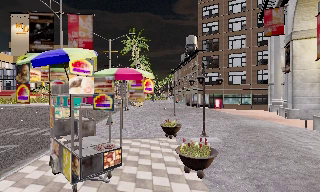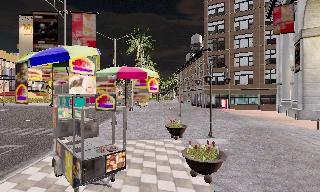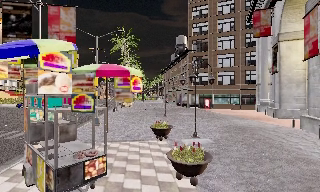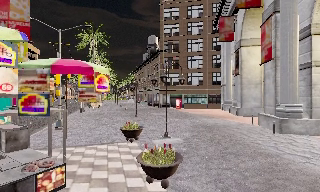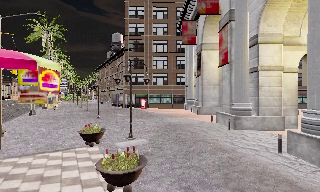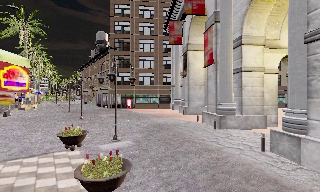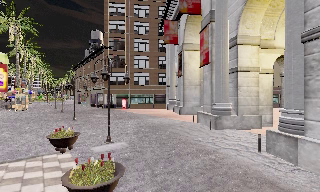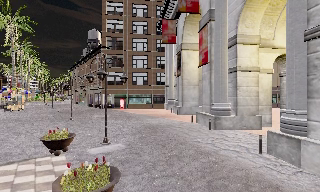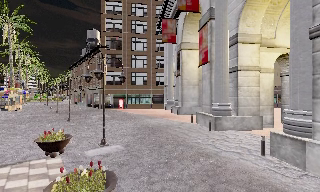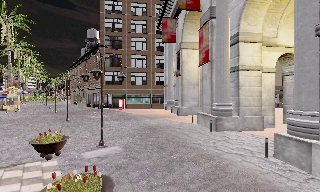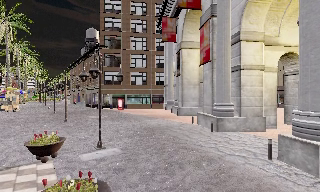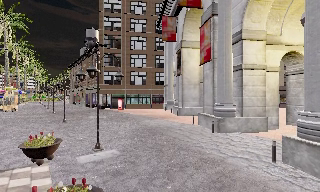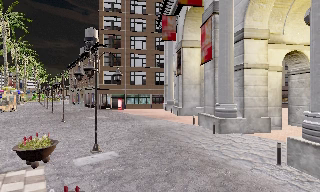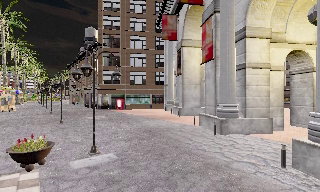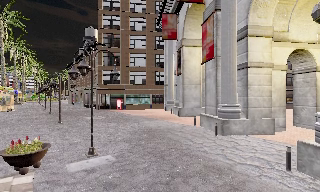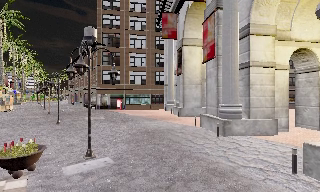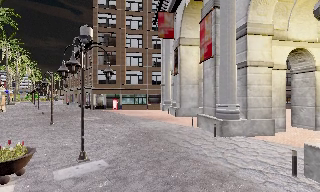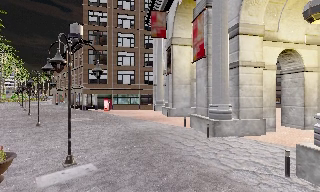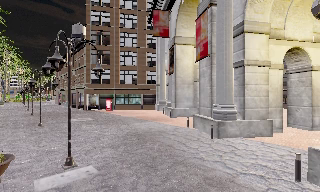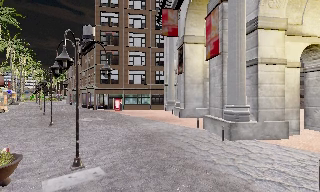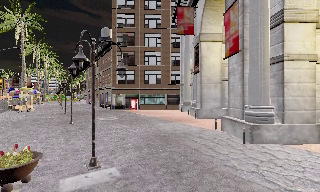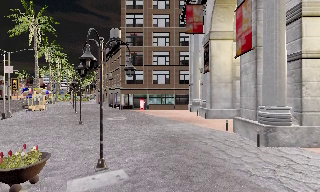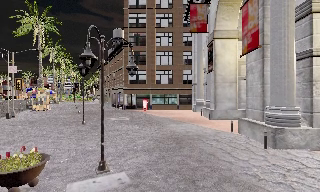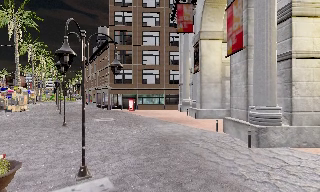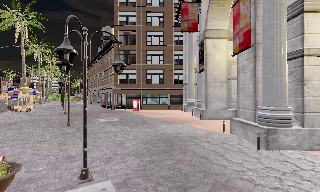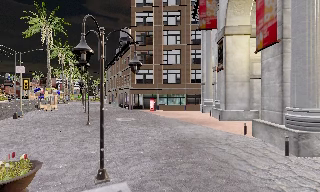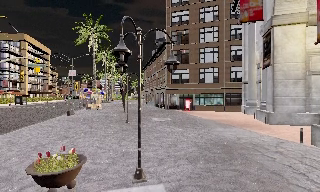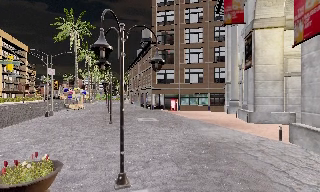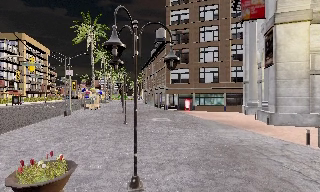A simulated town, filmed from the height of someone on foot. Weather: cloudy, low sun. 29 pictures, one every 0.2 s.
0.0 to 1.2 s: The camera swings to its right by about 30 degrees, and the scene slides to the left. It travels forward, about 1.5 m.
1.2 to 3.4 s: The camera travels forward, about 2.5 m, so what stands in front looms larger.
3.4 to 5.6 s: The camera swings to its left by about 30 degrees, and the scene slides to the right. It travels forward, about 2.5 m, so what stands in front looms larger.
The film runs forward here.
